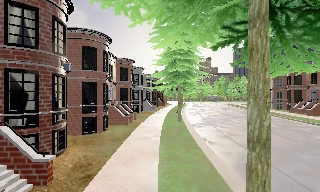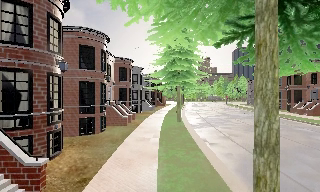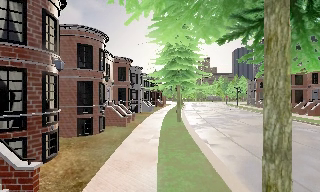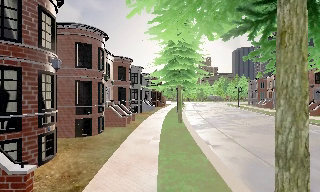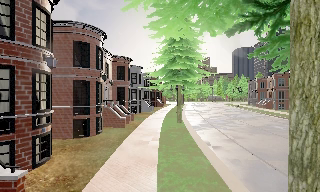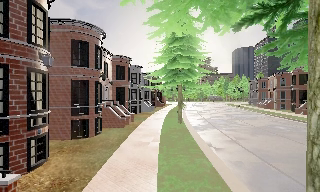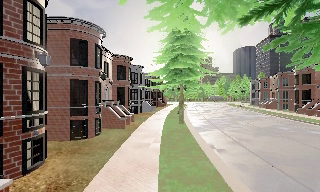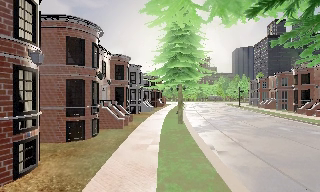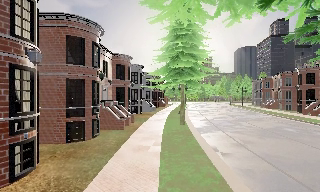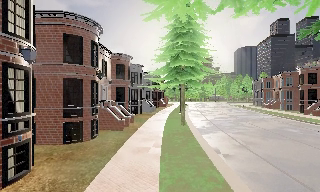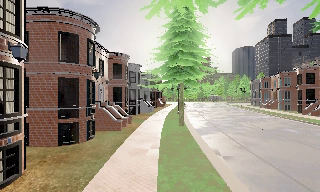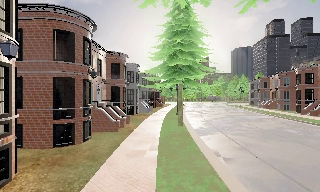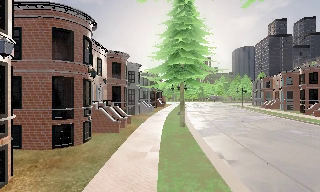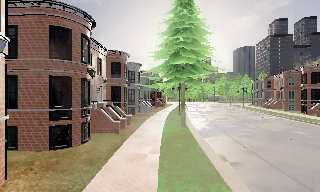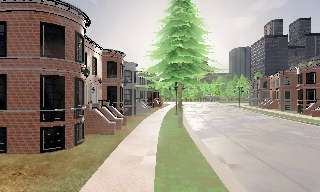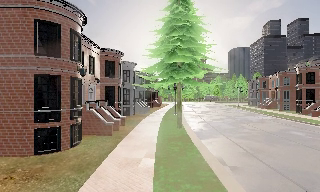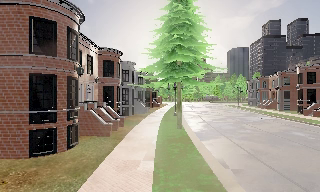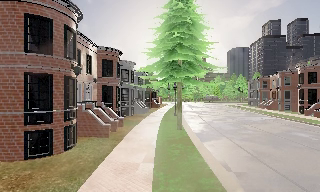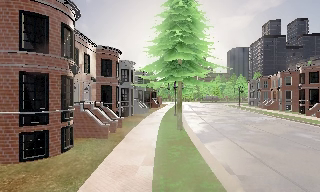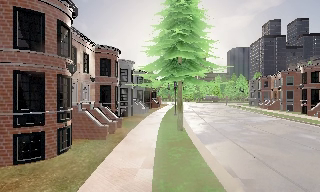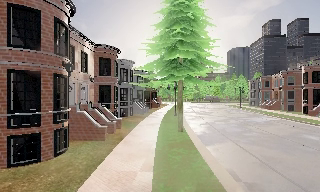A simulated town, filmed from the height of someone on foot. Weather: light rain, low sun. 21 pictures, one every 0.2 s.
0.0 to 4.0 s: The camera travels forward, about 4.5 m, so what stands in front looms larger.
The film runs forward here.
